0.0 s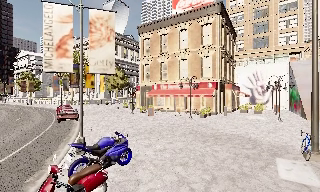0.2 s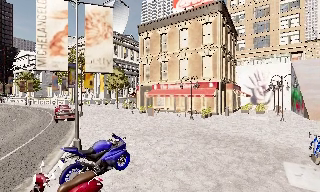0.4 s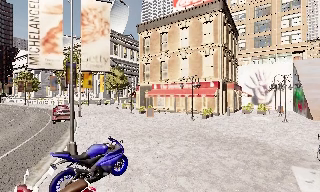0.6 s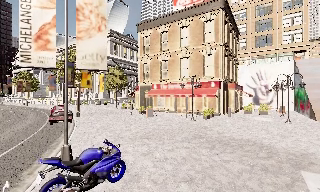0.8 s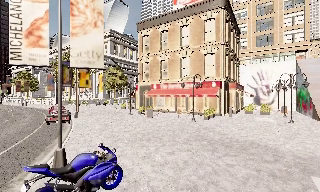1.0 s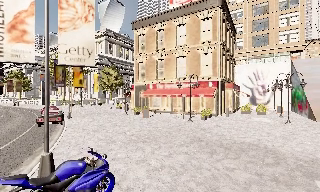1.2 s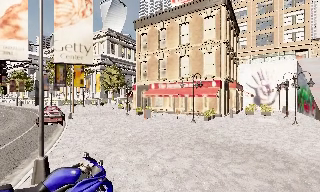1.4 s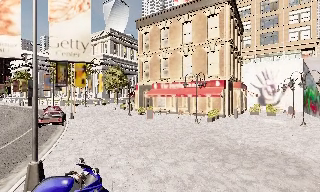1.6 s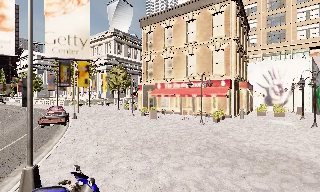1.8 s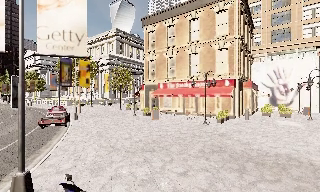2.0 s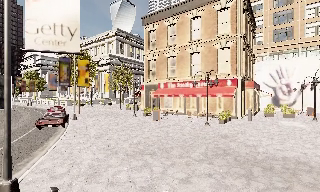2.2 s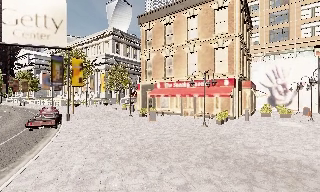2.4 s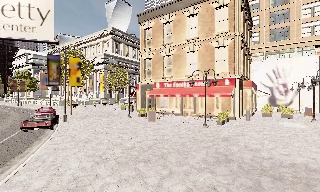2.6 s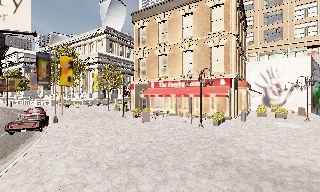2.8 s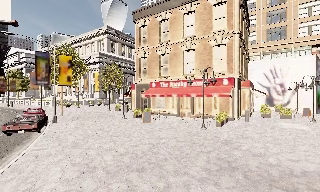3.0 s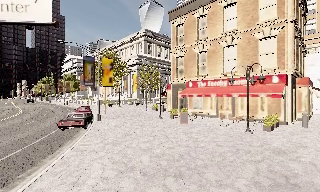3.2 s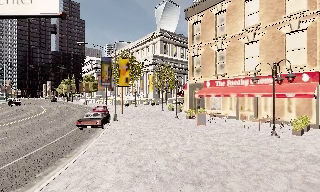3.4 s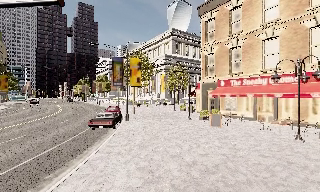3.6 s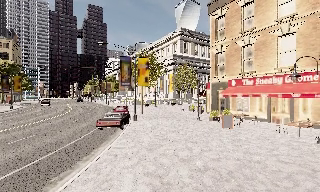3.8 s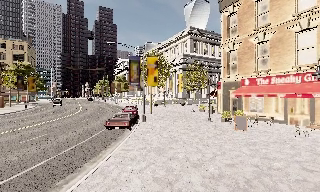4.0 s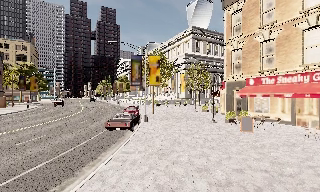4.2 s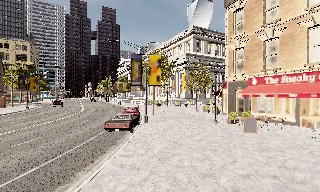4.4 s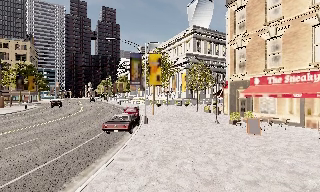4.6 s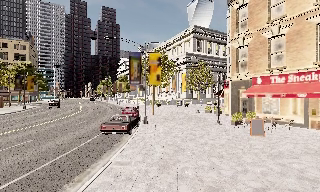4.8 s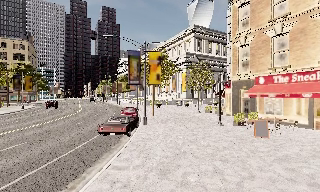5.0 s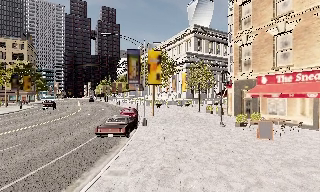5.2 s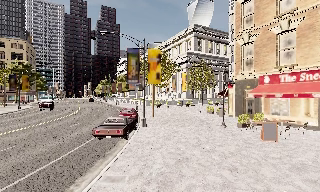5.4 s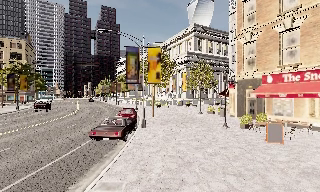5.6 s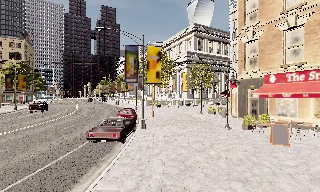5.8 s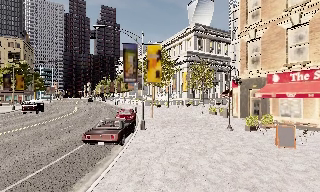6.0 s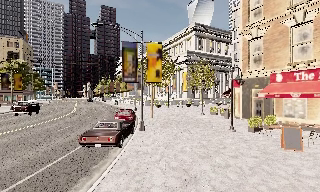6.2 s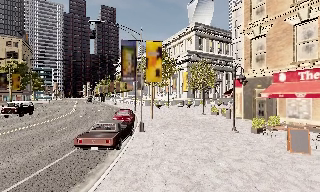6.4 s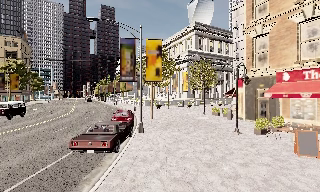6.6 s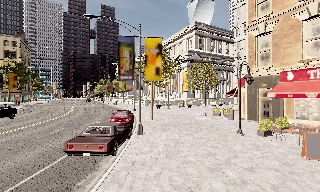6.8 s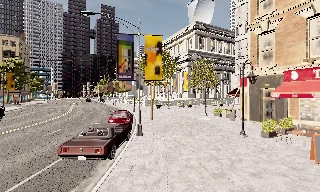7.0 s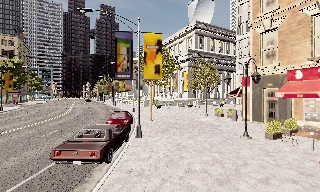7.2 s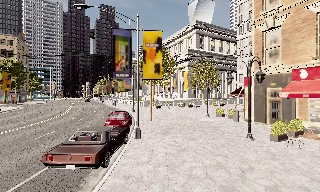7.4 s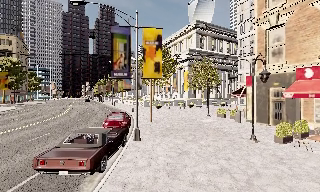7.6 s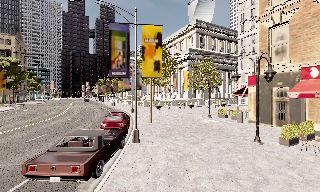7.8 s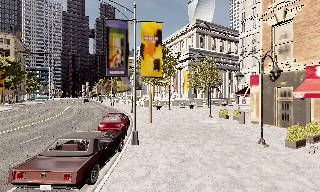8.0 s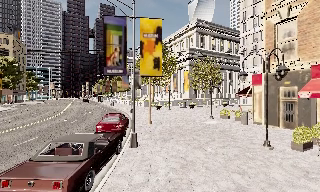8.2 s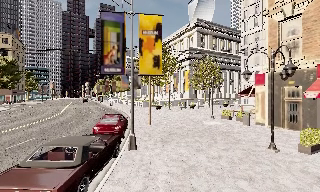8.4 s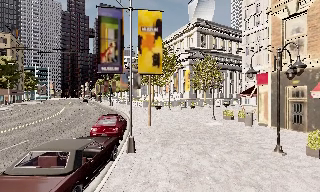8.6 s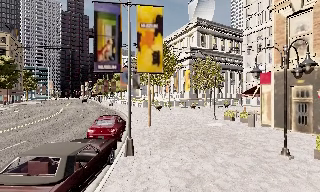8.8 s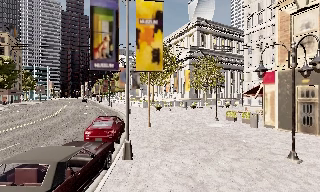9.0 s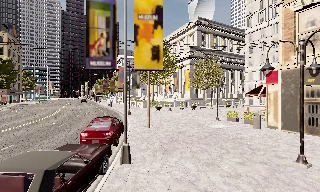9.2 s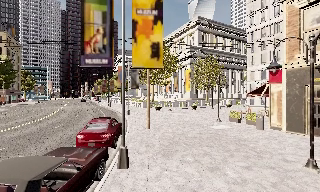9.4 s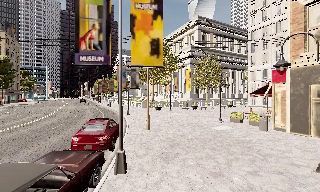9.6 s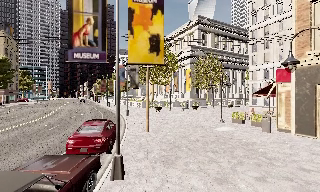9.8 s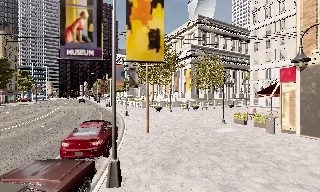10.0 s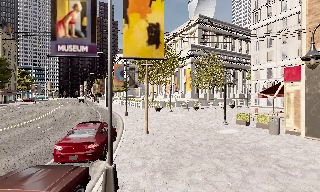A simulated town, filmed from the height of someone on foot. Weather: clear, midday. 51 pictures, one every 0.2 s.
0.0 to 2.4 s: The camera travels forward, about 4.5 m, so what stands in front looms larger.
2.4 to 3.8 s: The camera pans to its left, which is counterclockwise from overhead, by about 25 degrees. It travels forward, about 2.5 m, so what stands in front looms larger.
3.8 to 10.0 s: The camera travels forward, about 12 m, so what stands in front looms larger.
The film runs forward here.
